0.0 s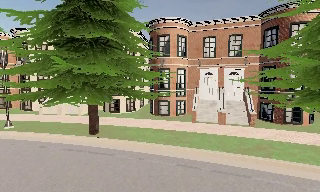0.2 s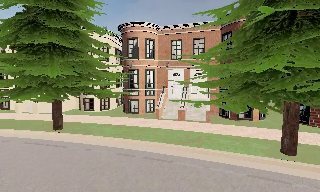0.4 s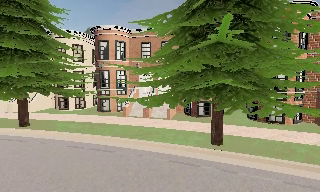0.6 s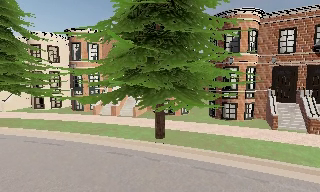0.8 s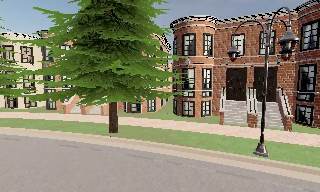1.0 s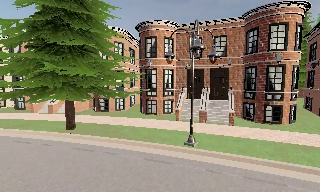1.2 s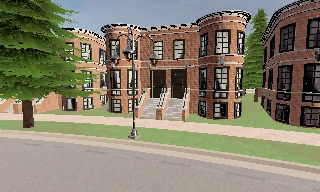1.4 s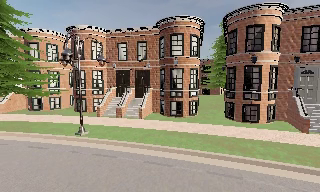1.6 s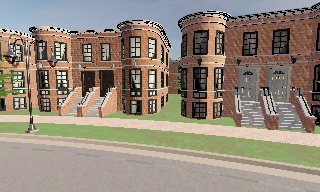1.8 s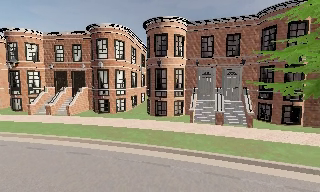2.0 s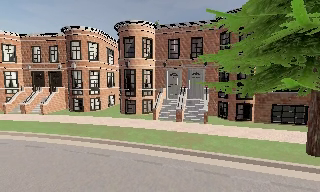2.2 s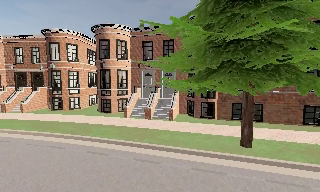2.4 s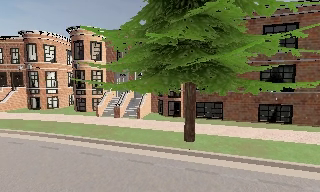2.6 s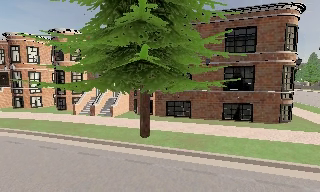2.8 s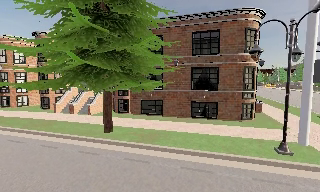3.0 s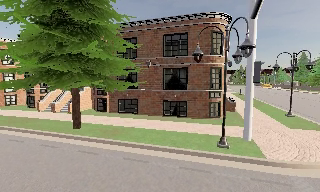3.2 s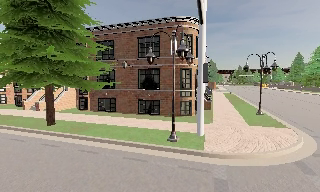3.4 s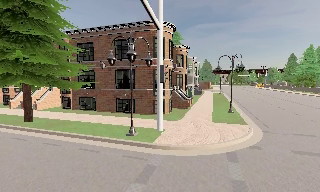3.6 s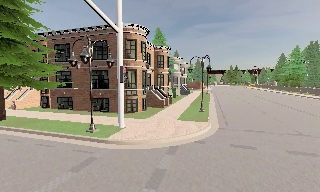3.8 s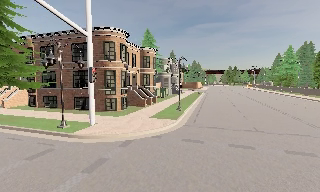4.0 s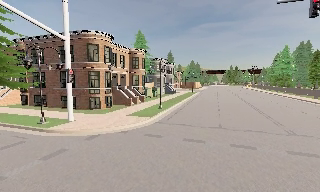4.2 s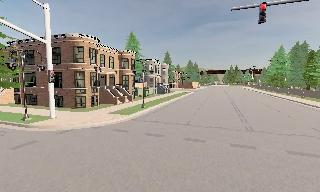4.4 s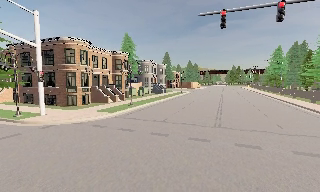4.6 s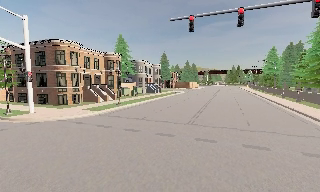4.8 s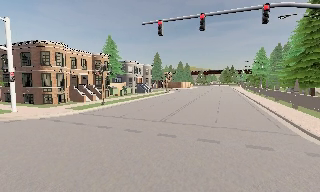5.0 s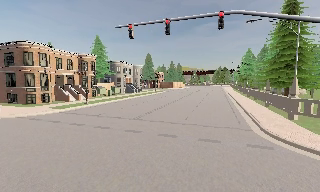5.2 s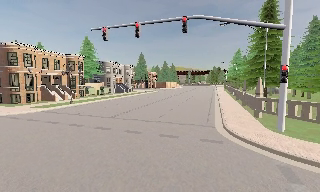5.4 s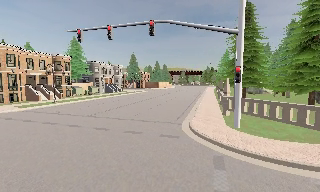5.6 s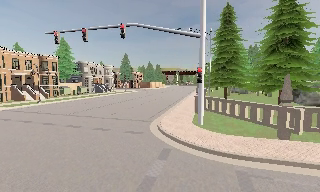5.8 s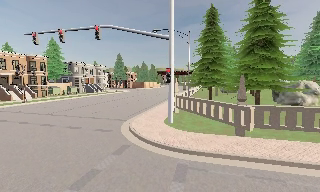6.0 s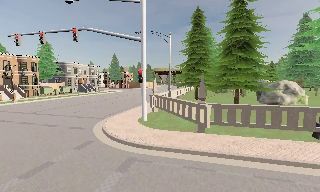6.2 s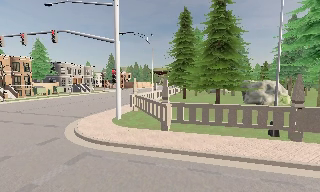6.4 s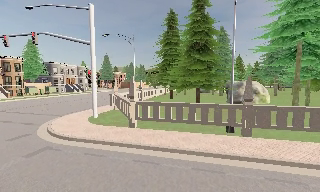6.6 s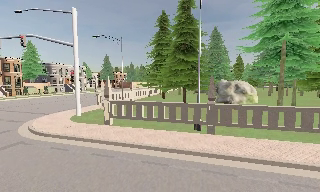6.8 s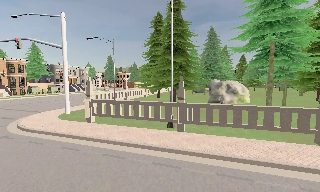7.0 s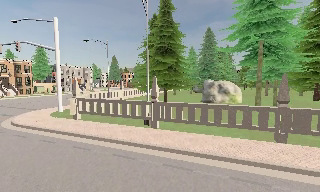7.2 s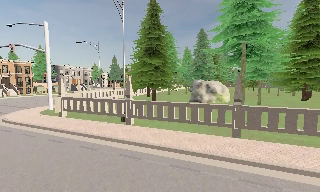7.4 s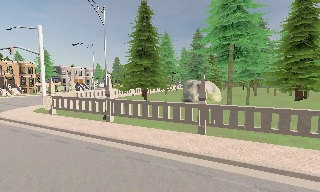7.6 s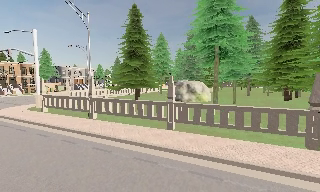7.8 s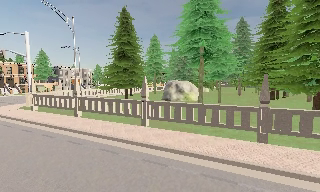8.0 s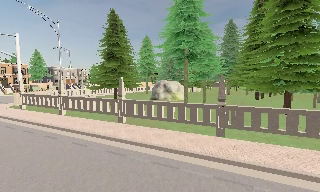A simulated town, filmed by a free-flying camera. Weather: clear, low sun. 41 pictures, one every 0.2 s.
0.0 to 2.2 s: The camera swings to its right by about 25 degrees, and the scene slides to the left. It travels to its right, about 25 m, so close, fixed things drift to the left.
2.2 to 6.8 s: The camera travels to its right, about 45 m, so close, fixed things drift to the left.
6.8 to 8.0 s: The camera travels to its right and backward, about 11 m, so close, fixed things drift to the left.
The film runs backward here.
